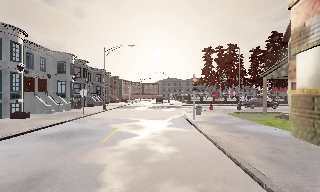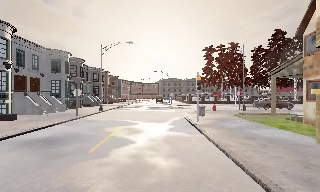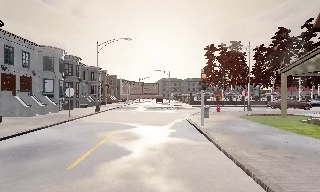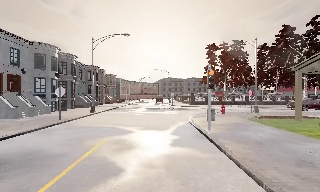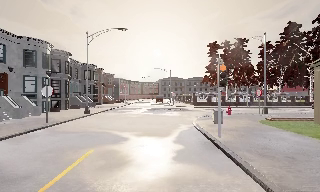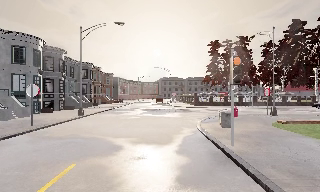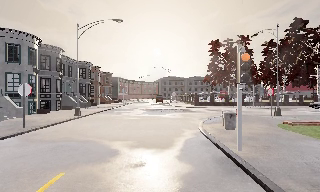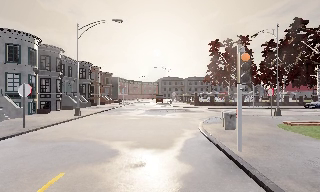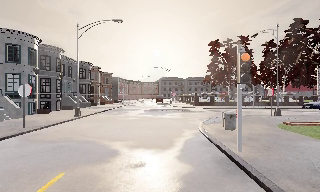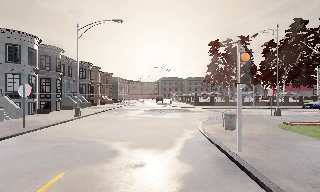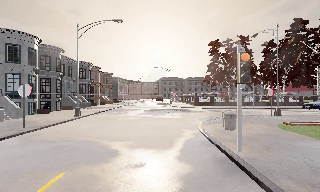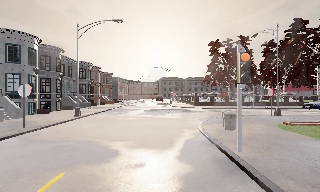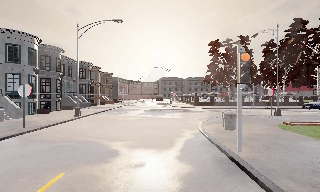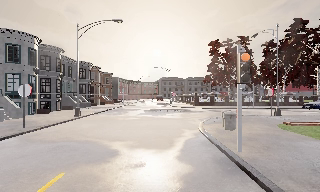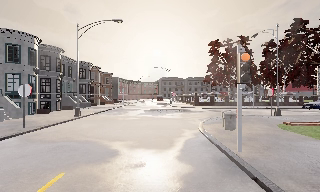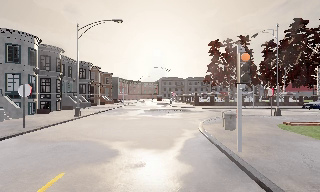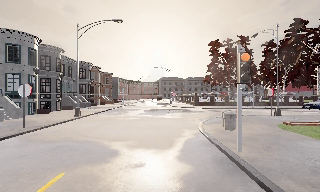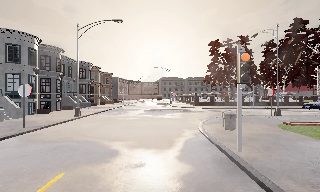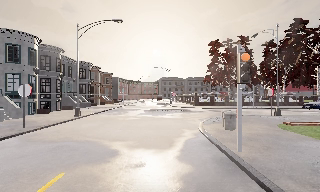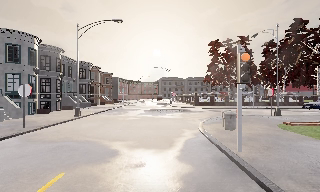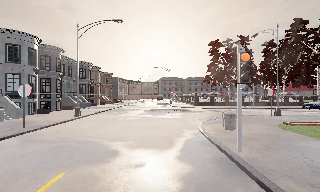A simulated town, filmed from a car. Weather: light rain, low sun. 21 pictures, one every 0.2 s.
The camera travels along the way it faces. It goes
forward.
0.0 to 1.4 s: The camera travels forward, about 6 m, so what stands in front looms larger. It loses speed.
1.4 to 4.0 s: The camera keeps its place and its aim.
The film runs forward here.
